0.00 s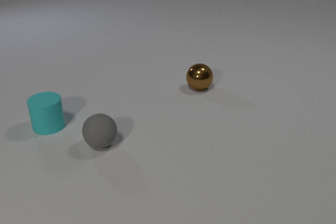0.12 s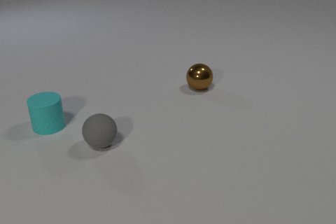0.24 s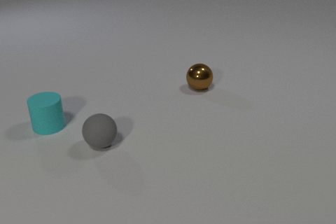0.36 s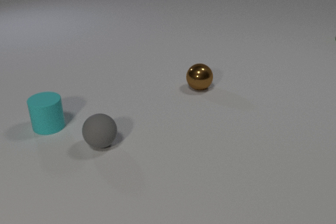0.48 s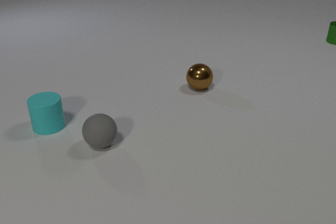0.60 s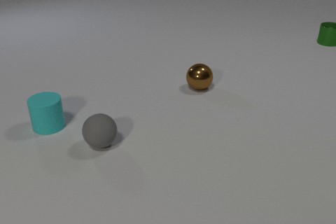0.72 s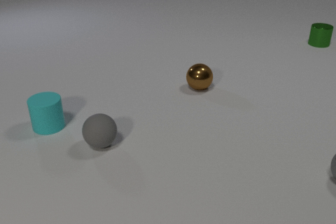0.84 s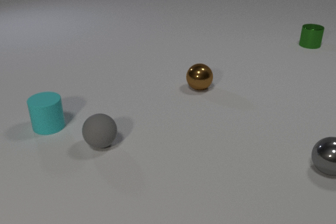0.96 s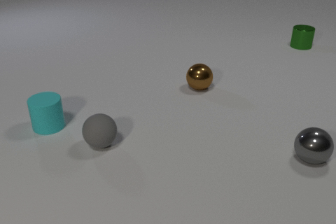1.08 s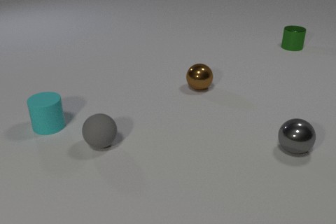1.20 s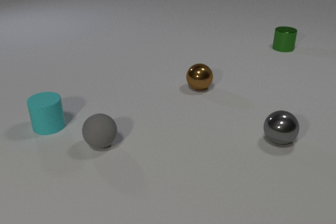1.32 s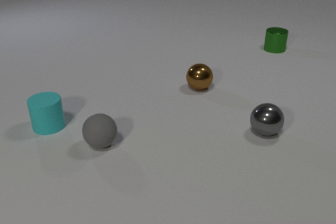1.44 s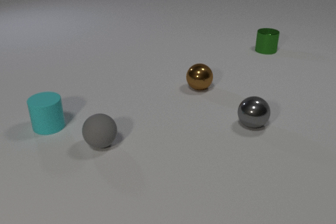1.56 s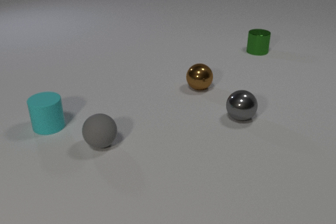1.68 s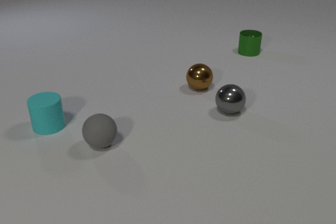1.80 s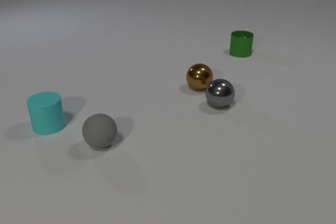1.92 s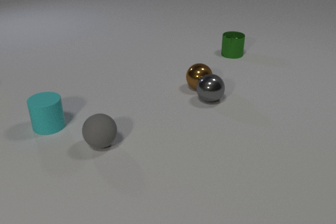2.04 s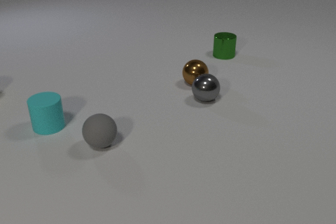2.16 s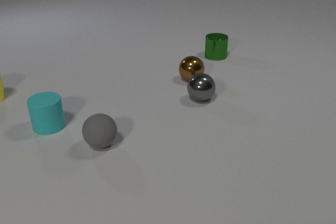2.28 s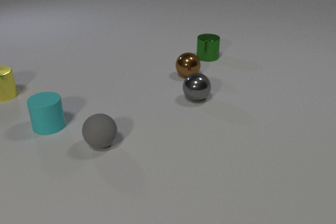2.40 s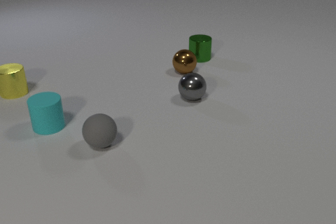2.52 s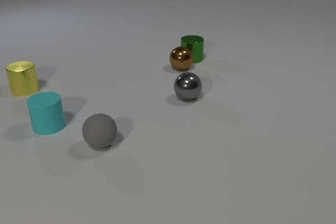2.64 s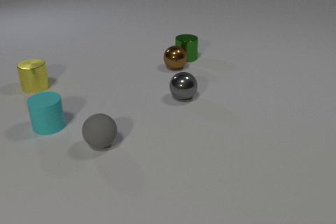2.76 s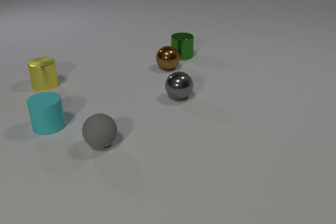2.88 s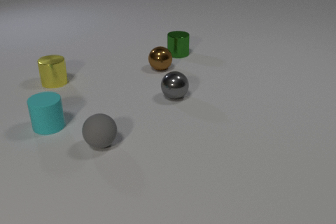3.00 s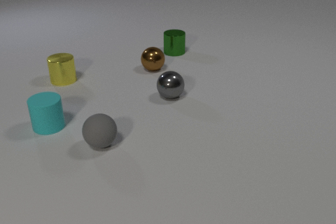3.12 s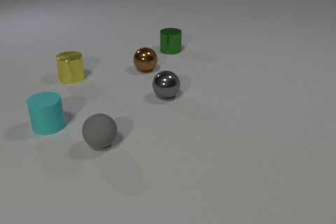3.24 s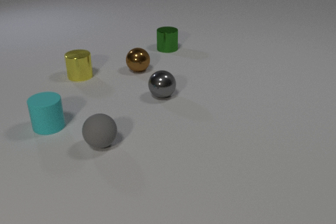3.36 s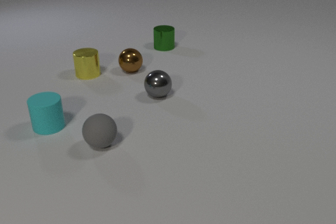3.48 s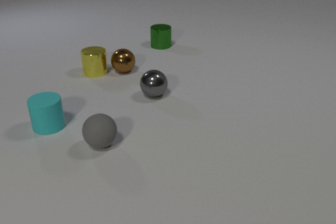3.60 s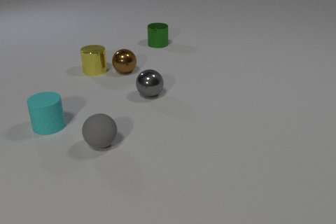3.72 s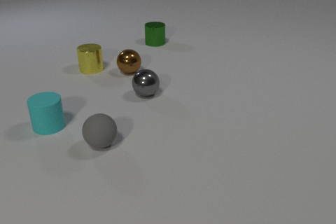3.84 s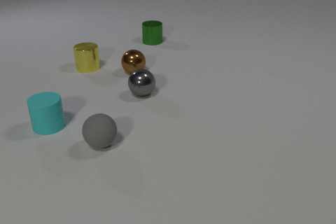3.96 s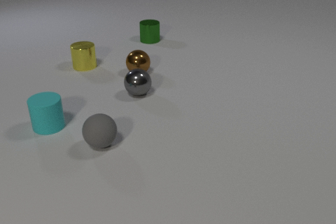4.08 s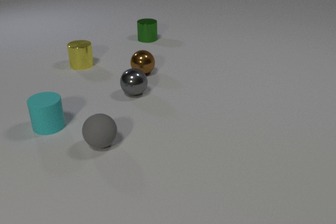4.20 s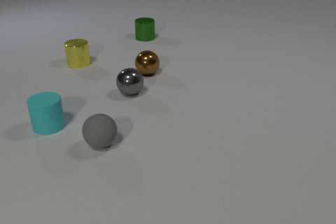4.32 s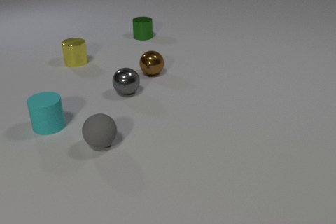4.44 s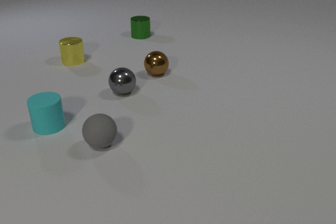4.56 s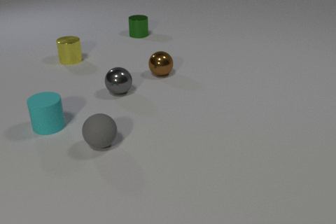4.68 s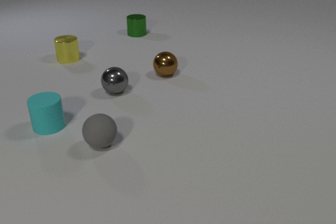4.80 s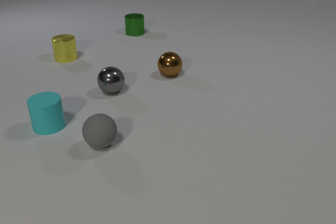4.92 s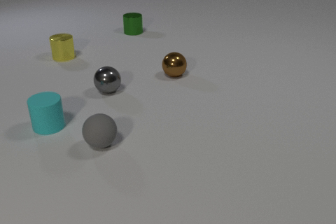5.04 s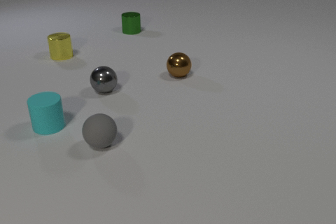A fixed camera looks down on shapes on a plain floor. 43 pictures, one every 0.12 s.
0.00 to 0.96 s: The gray metal sphere comes in at the right edge, rolls to the left and away from the camera. The green metal cylinder comes in at the right edge, slides to the left and toward the camera.
0.96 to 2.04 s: The gray metal sphere rolls to the left and away from the camera. The brown metal sphere rolls away from the camera. The green metal cylinder slides to the left and toward the camera. The gray metal sphere and the brown metal sphere collide.
2.04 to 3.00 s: The gray metal sphere rolls to the left. The brown metal sphere rolls to the left and away from the camera. The green metal cylinder slides to the left. The yellow metal cylinder comes in at the left edge, slides to the right. The brown metal sphere and the green metal cylinder collide.
3.00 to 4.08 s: The gray metal sphere rolls to the left. The brown metal sphere rolls to the left and toward the camera. The green metal cylinder slides away from the camera and to the left. The yellow metal cylinder slides away from the camera and to the right. The brown metal sphere and the yellow metal cylinder collide.
4.08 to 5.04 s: The gray metal sphere rolls to the left. The brown metal sphere rolls to the right. The green metal cylinder slides away from the camera and to the left. The yellow metal cylinder slides away from the camera and to the left.
How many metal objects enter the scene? 3.
What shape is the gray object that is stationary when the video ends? sphere.
Are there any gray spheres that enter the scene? yes.
